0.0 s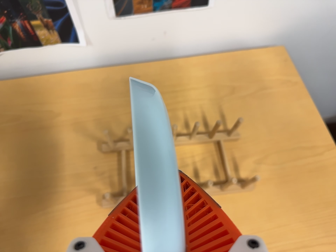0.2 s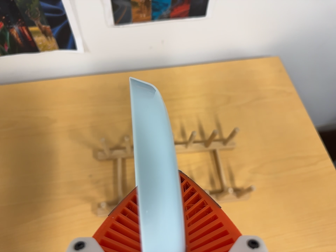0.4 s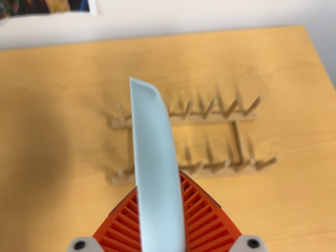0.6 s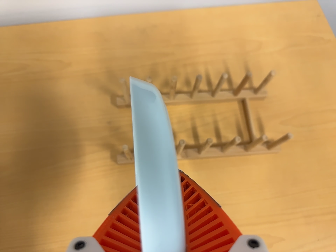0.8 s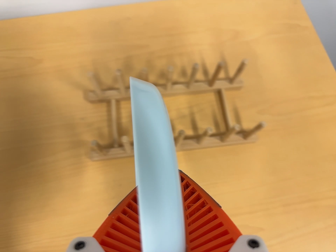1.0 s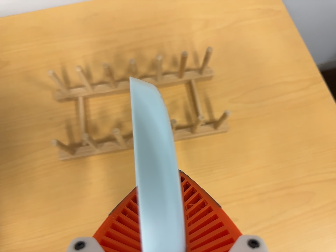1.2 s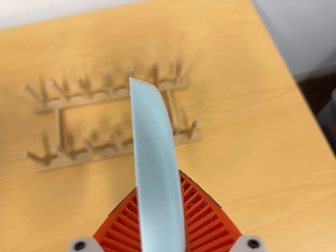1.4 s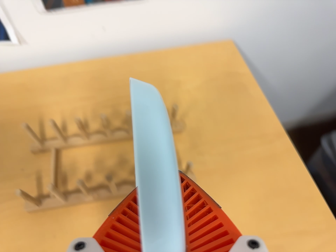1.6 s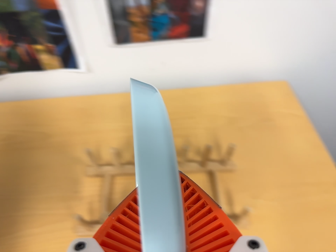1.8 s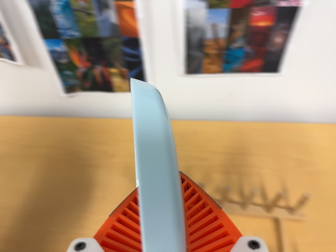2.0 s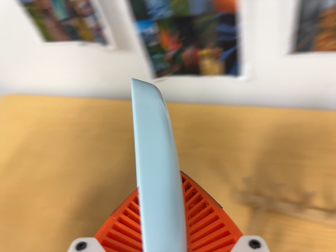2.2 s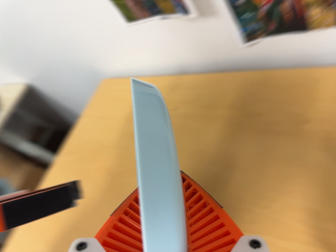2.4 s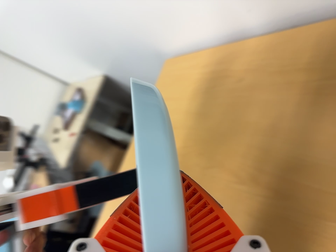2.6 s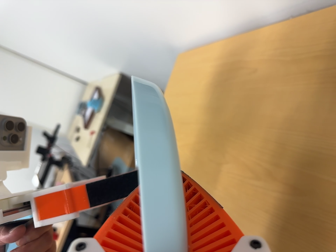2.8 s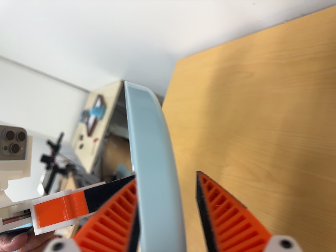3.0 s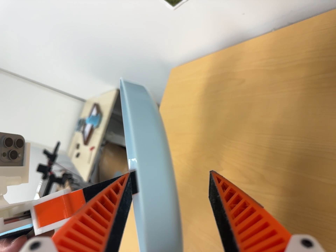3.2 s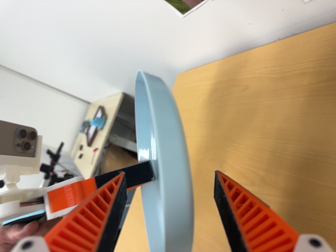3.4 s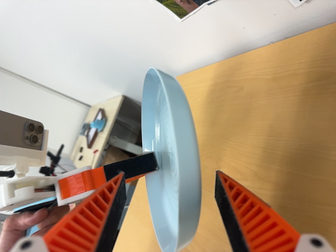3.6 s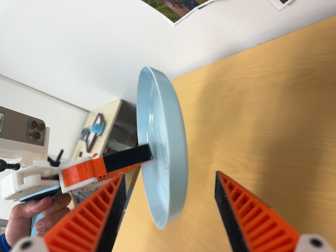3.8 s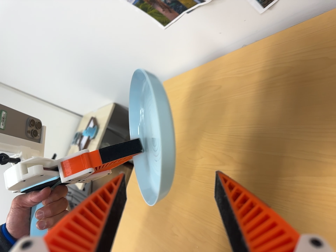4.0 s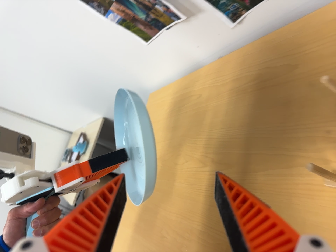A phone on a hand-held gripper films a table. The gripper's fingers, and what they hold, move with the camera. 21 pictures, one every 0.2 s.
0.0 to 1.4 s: The camera travels to its right and toward the bottom of its view, about 12 cm, so close, fixed things drift to the left.
1.4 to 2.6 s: The scene slides to the right, as the camera pans about 80 degrees to its left. It travels forward and toward the top of its view, about 16 cm.
2.6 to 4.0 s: The camera travels backward and toward the bottom of its view, about 16 cm, so what stands in front gets smaller. Its aim tips toward the top of its view by about 10 degrees.
The film runs backward here.
